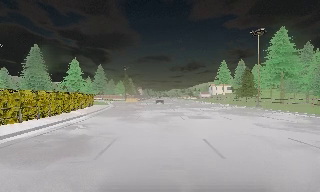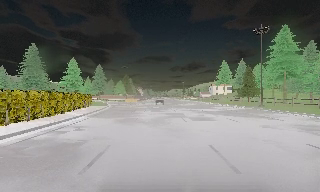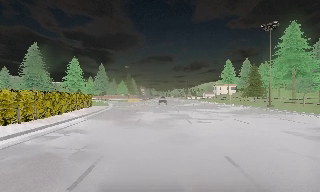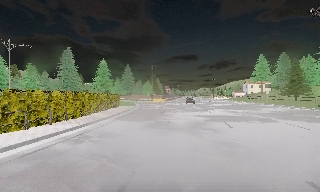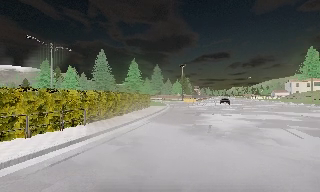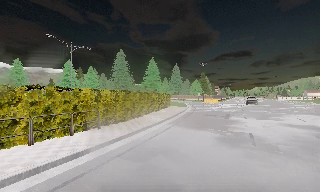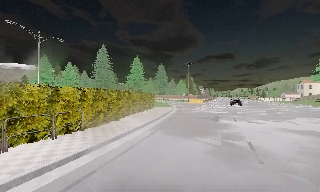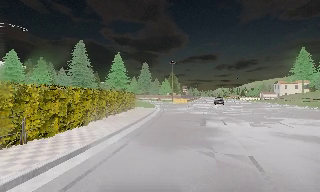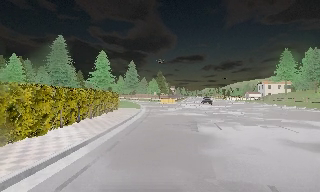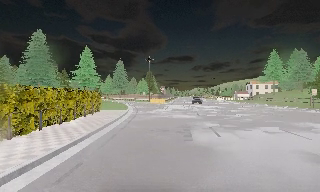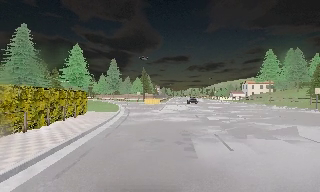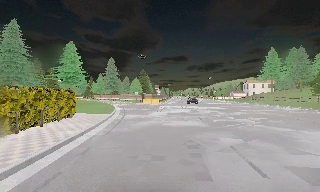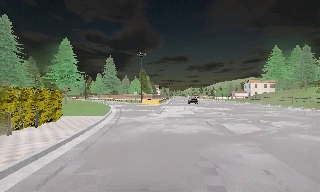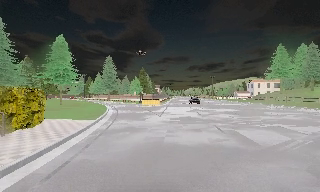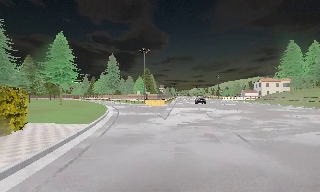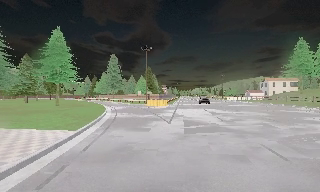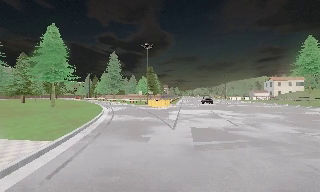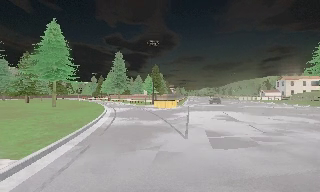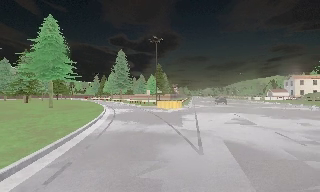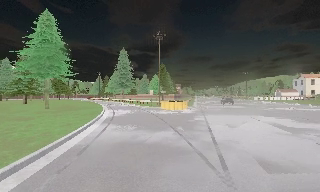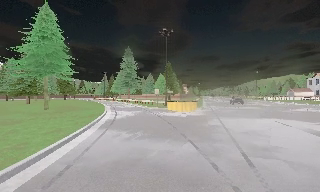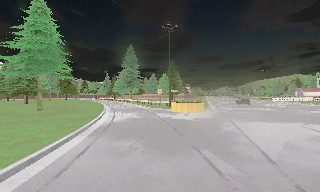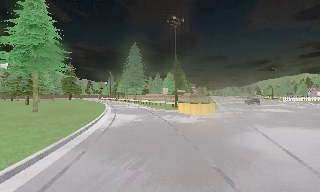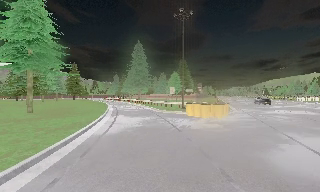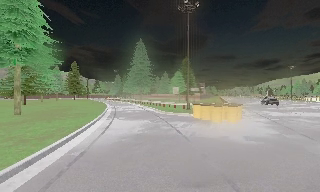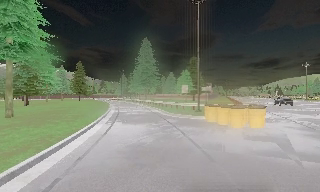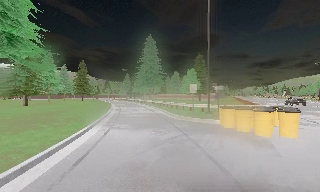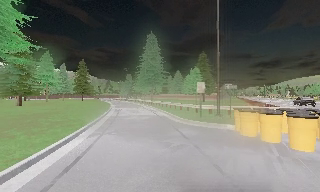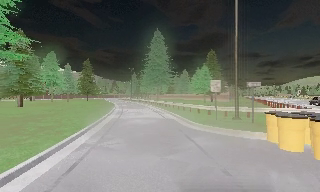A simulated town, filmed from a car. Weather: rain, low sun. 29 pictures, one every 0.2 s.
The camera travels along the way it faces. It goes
forward.
0.0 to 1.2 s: The camera pans to its left, which is counterclockwise from overhead, by about 20 degrees. It travels forward, about 7 m, so what stands in front looms larger. It gains speed.
1.2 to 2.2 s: The scene slides to the left, as the camera pans about 15 degrees to its right. It travels forward, about 9 m, so what stands in front looms larger.
2.2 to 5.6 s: The camera swings to its left by about 20 degrees, and the scene slides to the right. It travels forward, about 30 m, so what stands in front looms larger.
The film runs forward here.
